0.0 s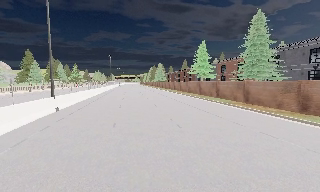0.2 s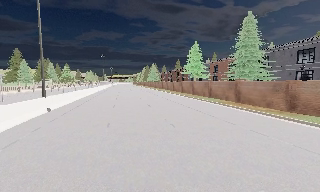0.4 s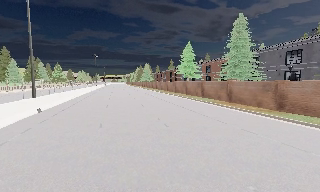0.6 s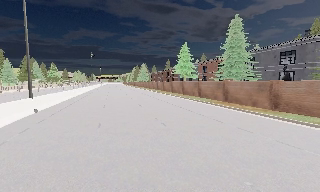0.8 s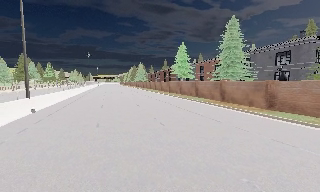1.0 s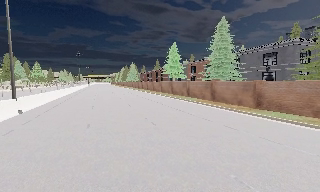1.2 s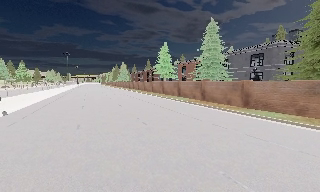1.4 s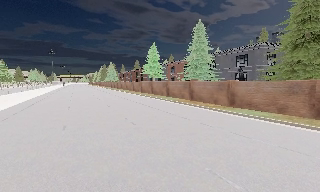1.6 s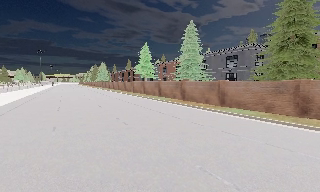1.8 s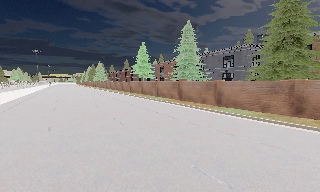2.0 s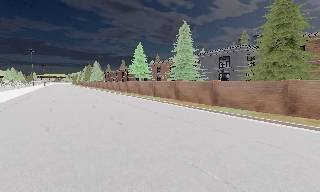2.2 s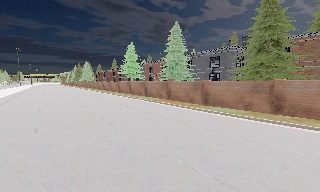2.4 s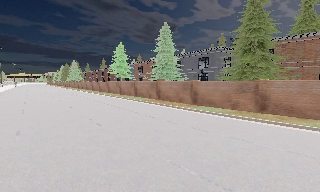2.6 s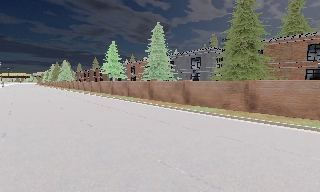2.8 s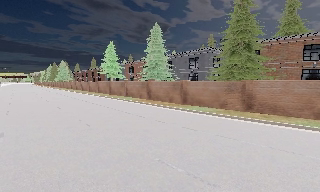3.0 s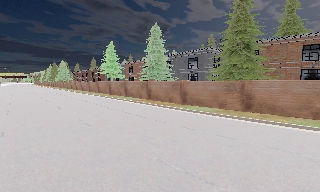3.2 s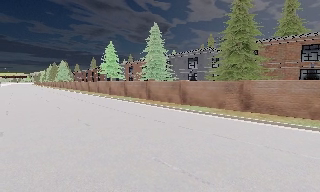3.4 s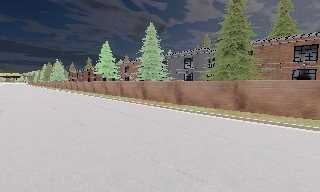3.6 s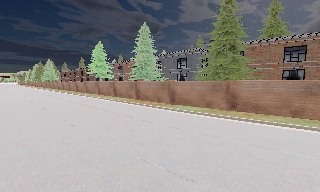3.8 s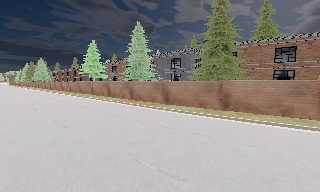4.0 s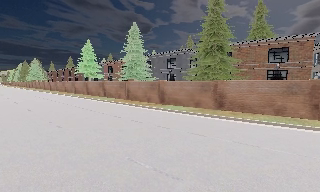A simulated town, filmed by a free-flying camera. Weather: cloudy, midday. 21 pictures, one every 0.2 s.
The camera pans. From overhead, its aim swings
clockwise.
The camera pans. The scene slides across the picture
to the left.
0.0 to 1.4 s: The scene slides to the left, as the camera pans about 15 degrees to its right. It travels backward, about 0.5 m, so what stands in front gets smaller.
1.4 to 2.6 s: The camera pans to its right, which is clockwise from overhead, by about 15 degrees.
2.6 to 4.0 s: The camera shifts only a little, or ends up much as it began.
The film runs backward here.
